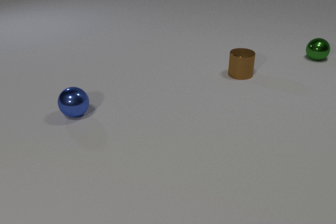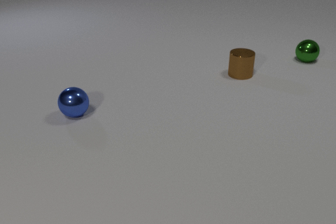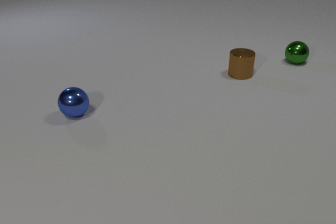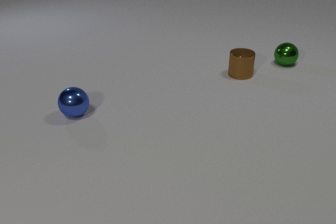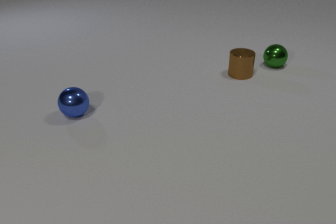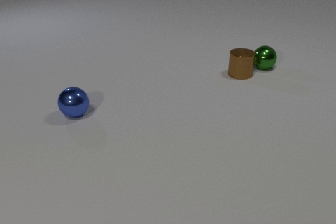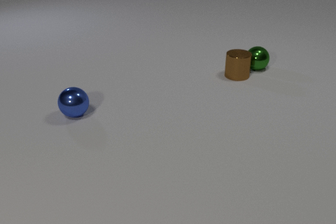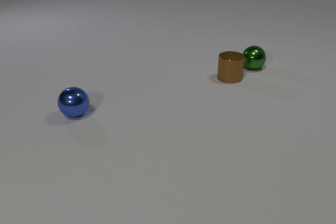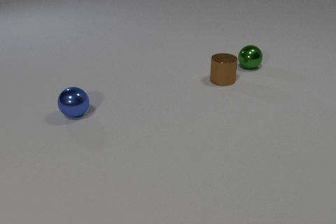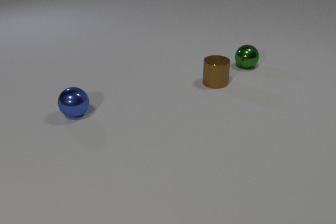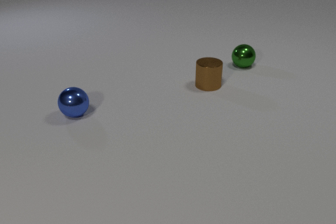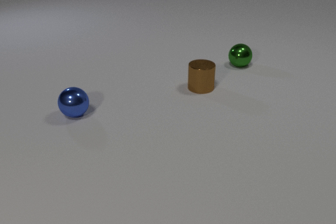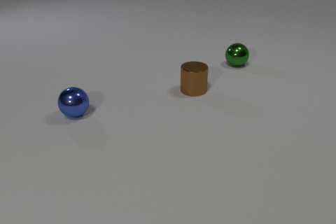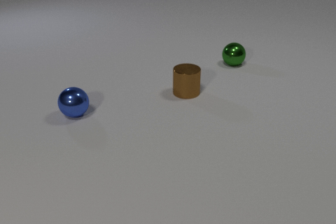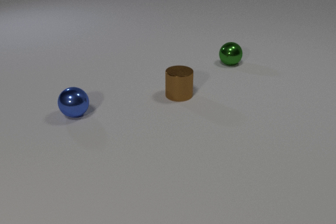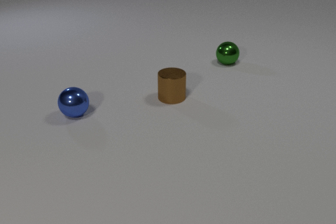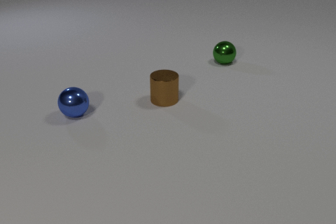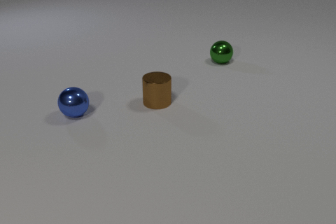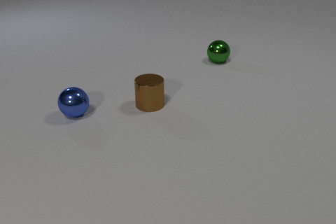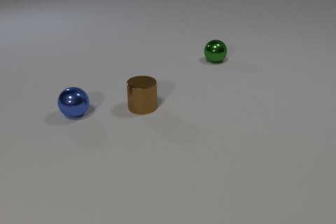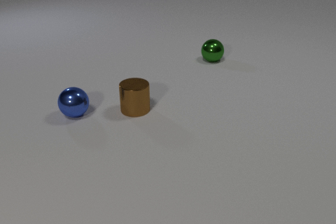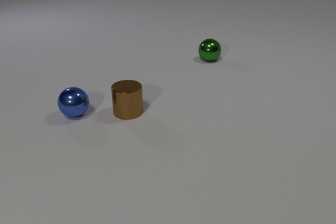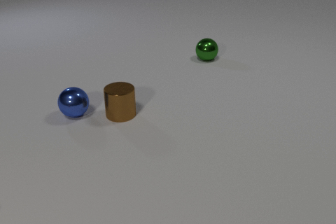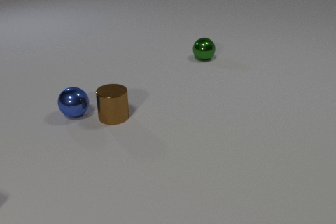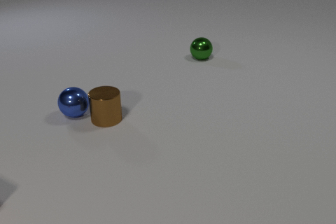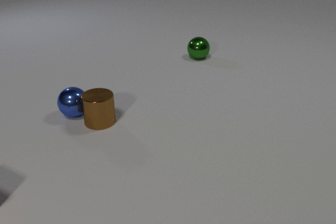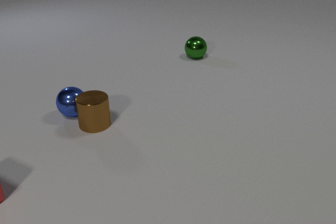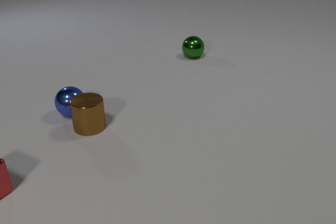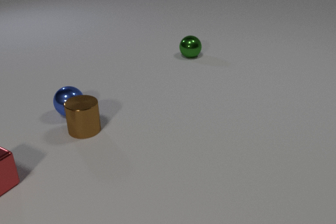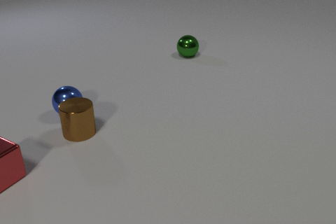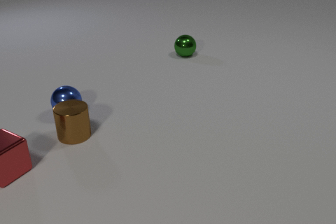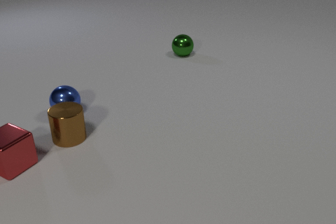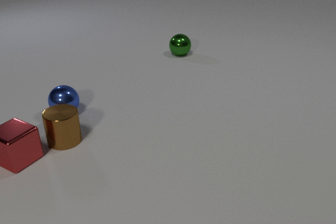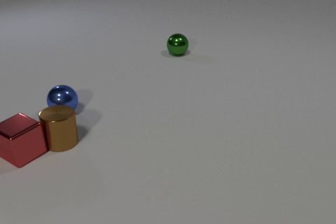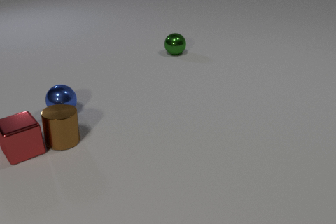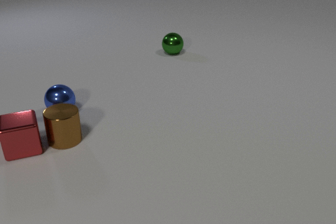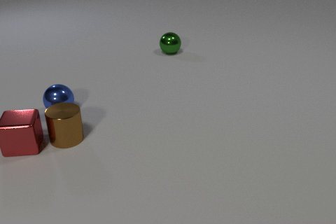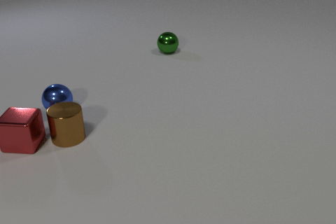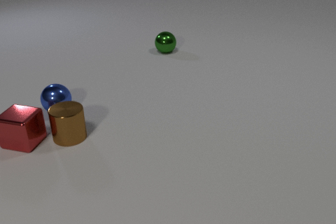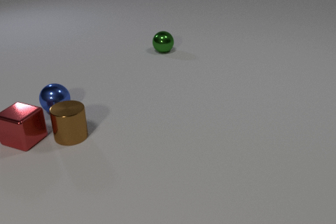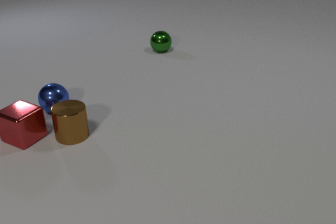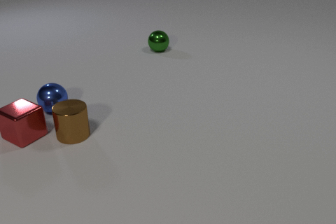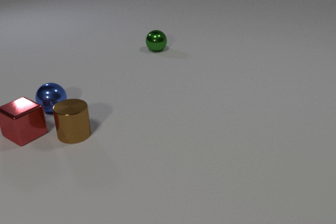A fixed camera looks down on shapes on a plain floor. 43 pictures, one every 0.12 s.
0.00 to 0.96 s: The green metal sphere rolls to the left and toward the camera. The brown metal cylinder slides to the left and toward the camera. The green metal sphere and the brown metal cylinder collide.
0.96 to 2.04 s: The green metal sphere rolls to the left. The brown metal cylinder slides to the left and toward the camera.
2.04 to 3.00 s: The green metal sphere rolls to the left. The brown metal cylinder slides to the left and toward the camera. The brown metal cylinder and the blue metal sphere collide.
3.00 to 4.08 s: The green metal sphere rolls to the left and away from the camera. The brown metal cylinder slides to the left and toward the camera. The red metal cube comes in at the left edge, slides away from the camera and to the right, spins so that its near face slides to the left, clockwise seen from above. The blue metal sphere rolls to the left and away from the camera. The brown metal cylinder and the red metal cube collide.
4.08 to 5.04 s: The green metal sphere rolls to the left and away from the camera. The brown metal cylinder slides to the right and away from the camera. The red metal cube slides away from the camera, spins so that its near face slides to the left, clockwise seen from above. The blue metal sphere rolls to the left and away from the camera.
Are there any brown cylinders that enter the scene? no.
How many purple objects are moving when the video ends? 0.
Are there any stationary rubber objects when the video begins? no.
